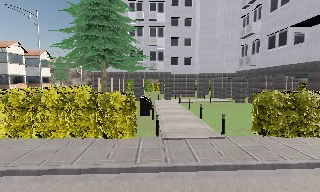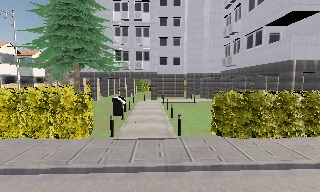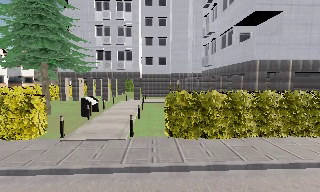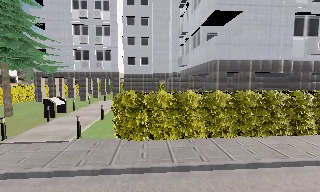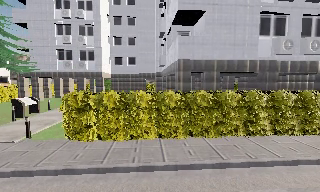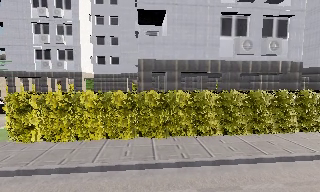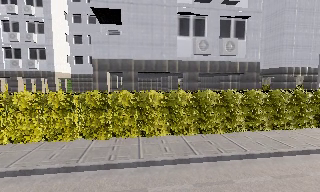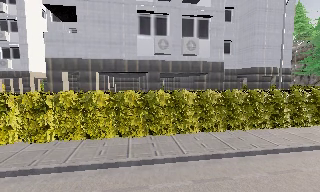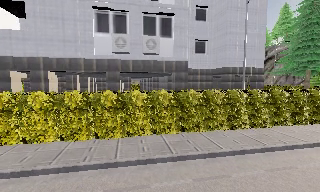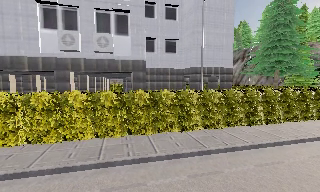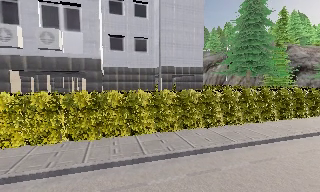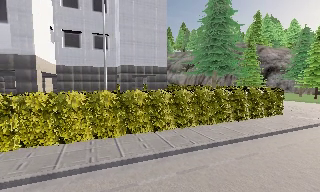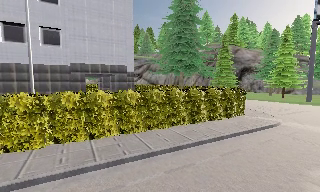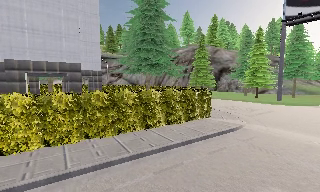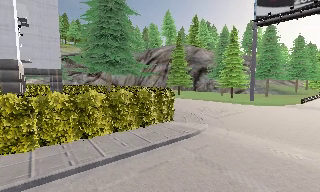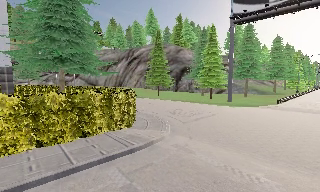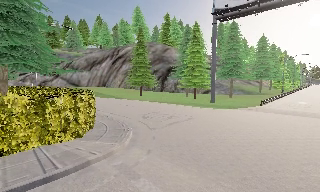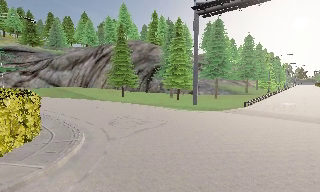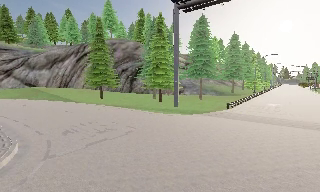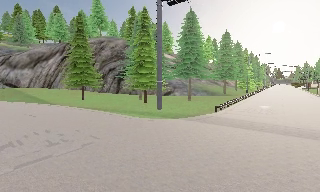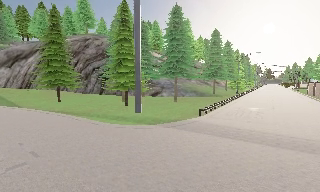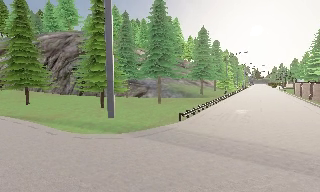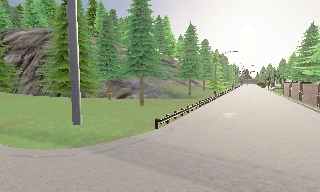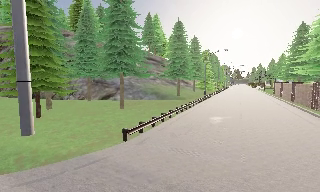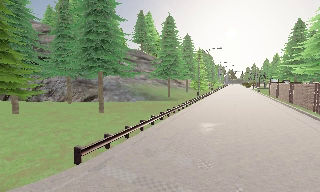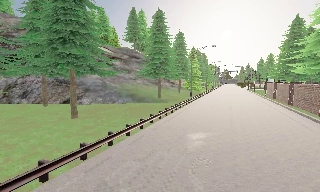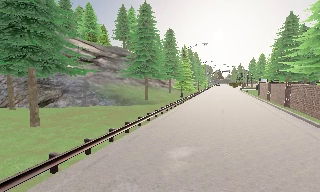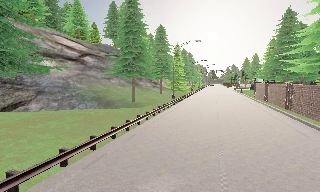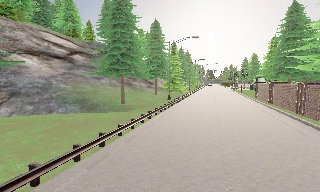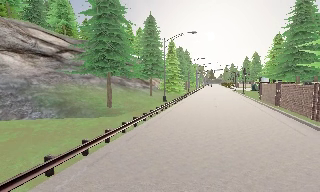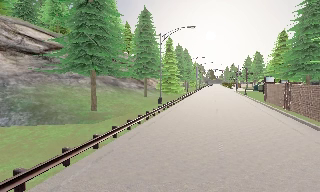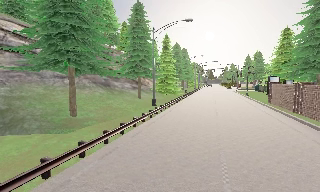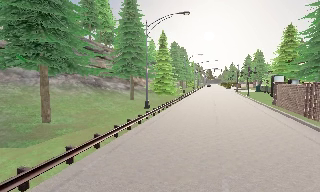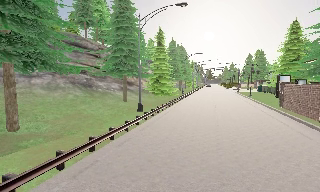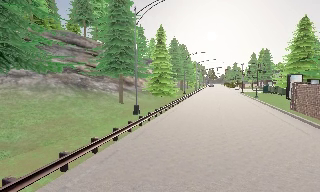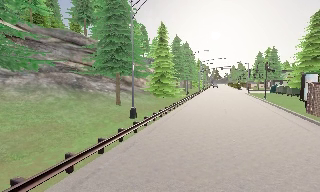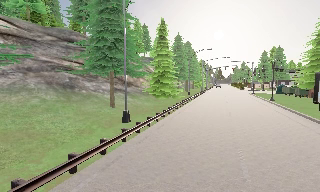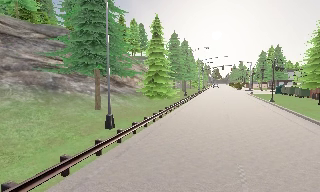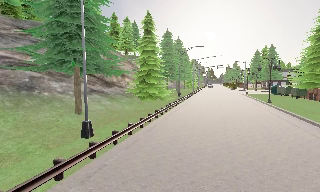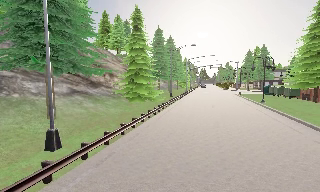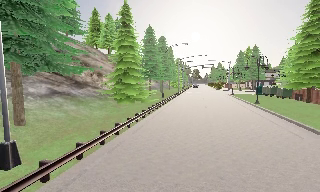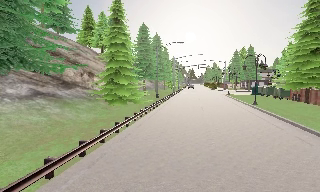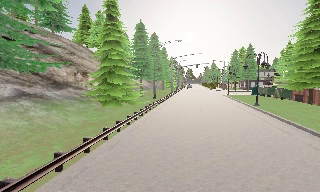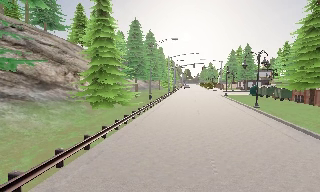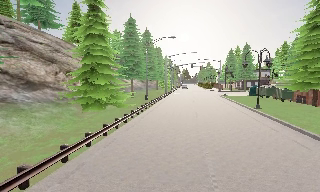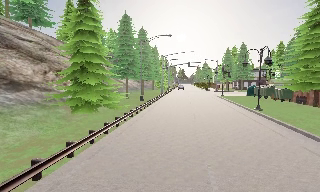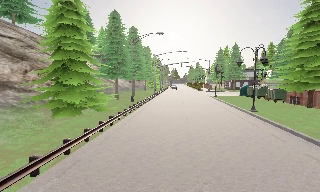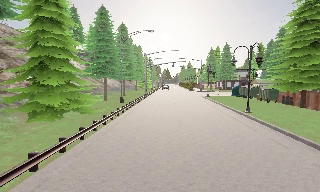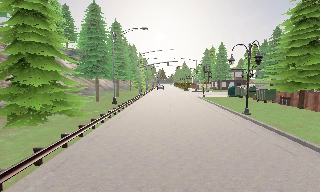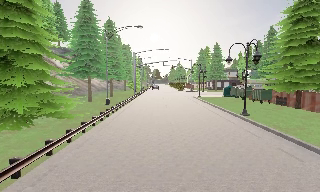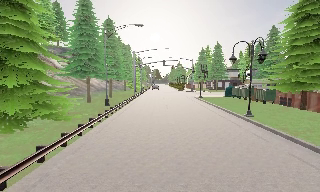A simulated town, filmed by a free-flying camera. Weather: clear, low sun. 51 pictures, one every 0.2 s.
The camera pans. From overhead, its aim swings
clockwise.
The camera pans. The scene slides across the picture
to the left.
0.0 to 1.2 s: The camera travels to its right, about 11 m, so close, fixed things drift to the left.
1.2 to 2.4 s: The camera pans to its right, which is clockwise from overhead, by about 20 degrees. It travels to its right, about 11 m, so close, fixed things drift to the left.
2.4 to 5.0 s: The camera pans to its right, which is clockwise from overhead, by about 40 degrees. It travels forward and to its right, about 25 m.
5.0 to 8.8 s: The scene slides to the left, as the camera pans about 15 degrees to its right. It travels forward, about 25 m, so what stands in front looms larger. It loses speed.
8.8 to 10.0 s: The camera pans to its right, which is clockwise from overhead, by about 10 degrees. It travels forward, about 4 m, so what stands in front looms larger. It loses speed.
The film runs forward here.
